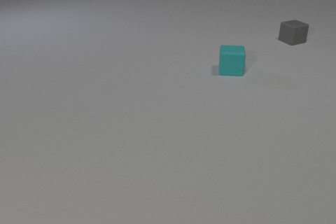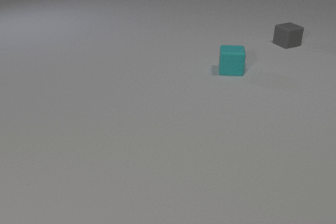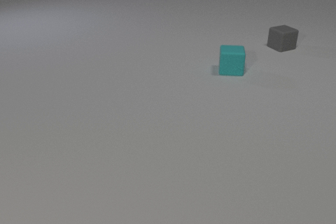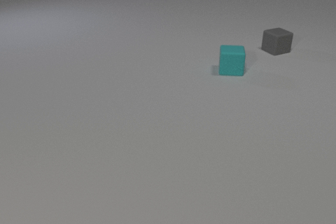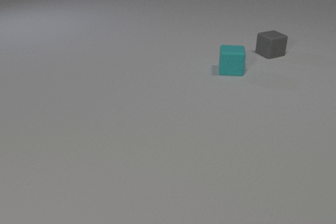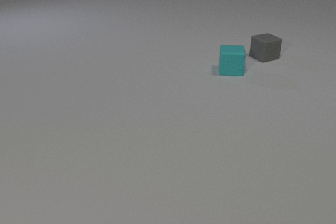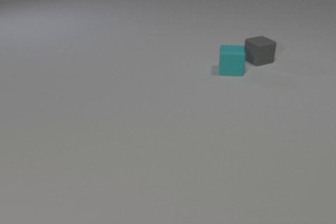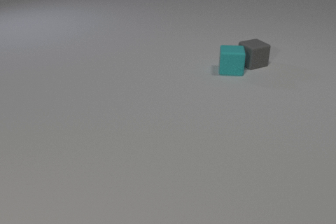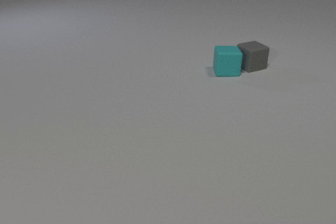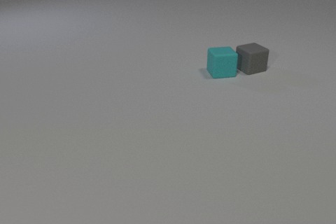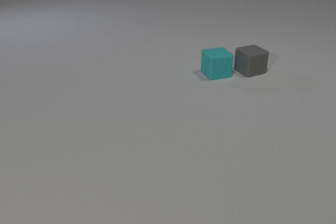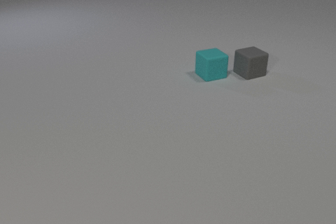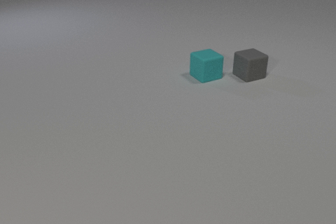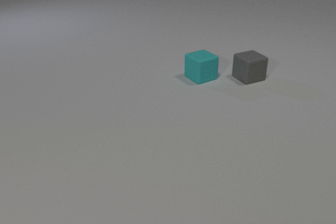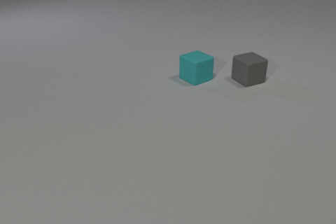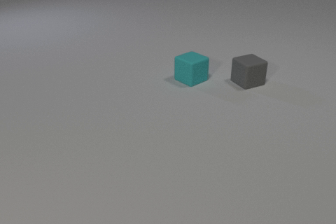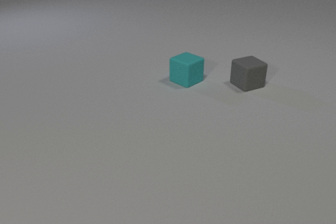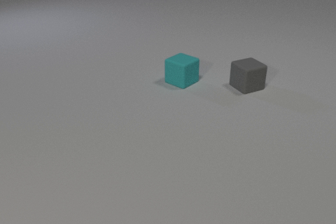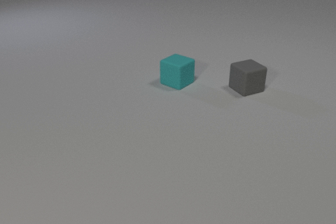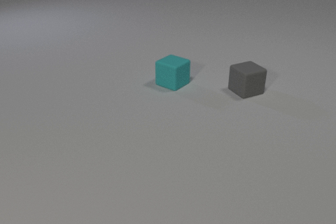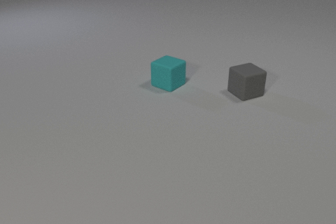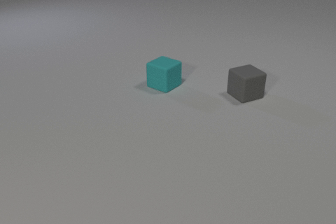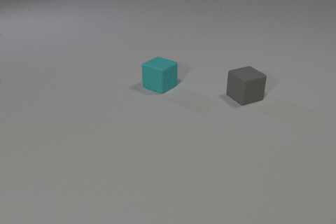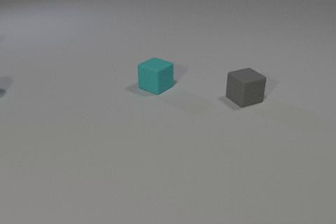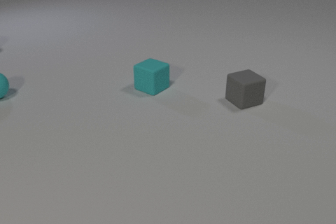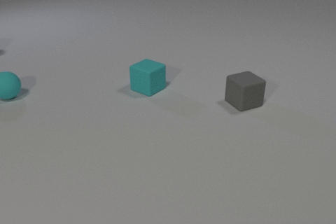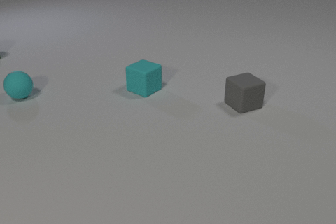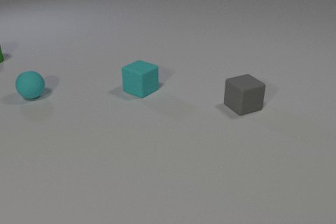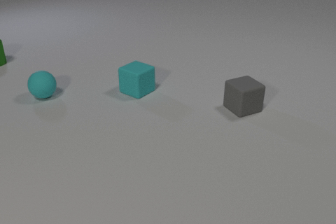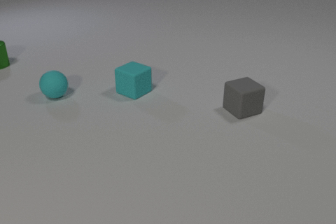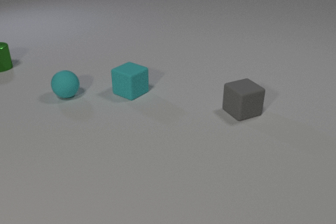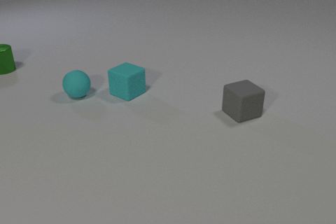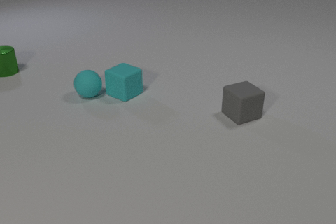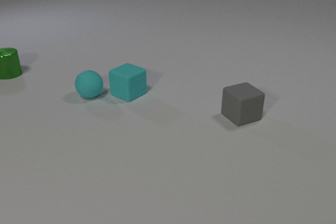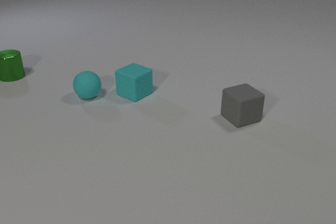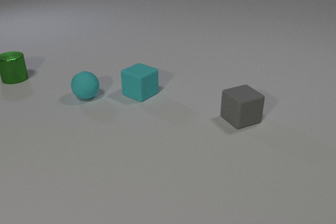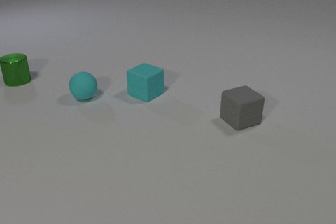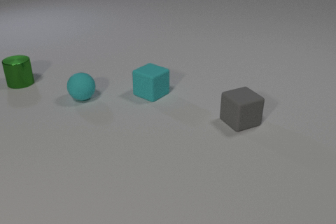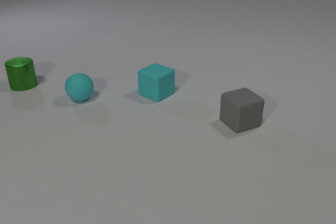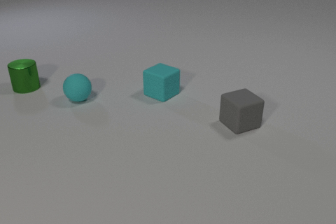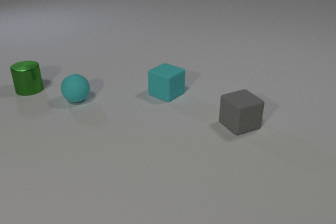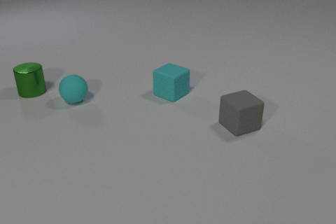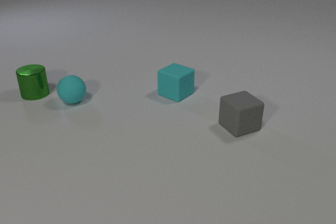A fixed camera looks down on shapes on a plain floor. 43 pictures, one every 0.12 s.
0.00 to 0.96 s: The gray rubber cube slides toward the camera and to the left. The gray rubber cube and the cyan rubber cube collide.
0.96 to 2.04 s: The gray rubber cube slides toward the camera. The cyan rubber cube slides to the left and toward the camera, spins counterclockwise seen from above by about 45 degrees, its near face sliding to the right.
2.04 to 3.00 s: The gray rubber cube slides toward the camera. The cyan rubber cube slides to the left and toward the camera. The cyan rubber sphere comes in at the left edge, rolls to the right.
3.00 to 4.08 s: The gray rubber cube slides toward the camera. The cyan rubber cube slides to the left and toward the camera. The cyan rubber sphere rolls to the right. The green metal cylinder comes in at the left edge, slides toward the camera. The cyan rubber cube and the cyan rubber sphere collide.
4.08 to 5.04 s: The gray rubber cube slides toward the camera. The cyan rubber cube slides to the right. The cyan rubber sphere rolls to the left and toward the camera. The green metal cylinder slides toward the camera and to the right.
What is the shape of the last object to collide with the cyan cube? sphere.
Are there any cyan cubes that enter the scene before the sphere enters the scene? no.
How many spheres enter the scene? 1.
